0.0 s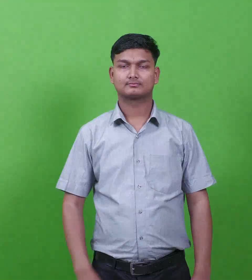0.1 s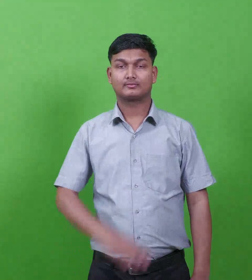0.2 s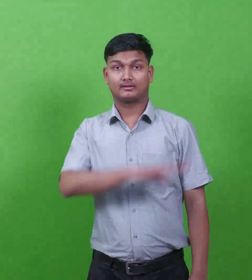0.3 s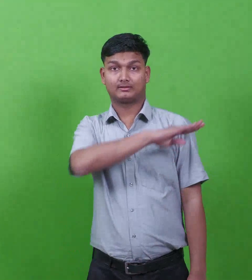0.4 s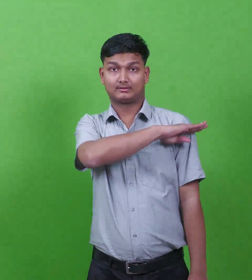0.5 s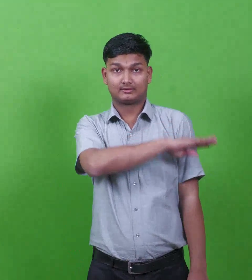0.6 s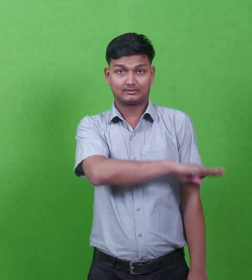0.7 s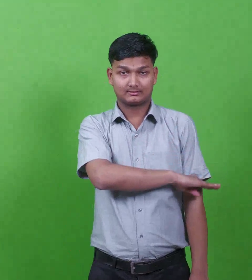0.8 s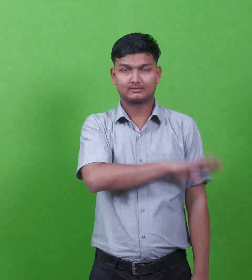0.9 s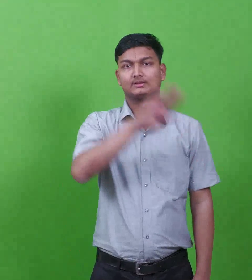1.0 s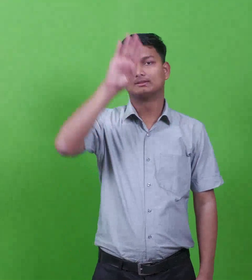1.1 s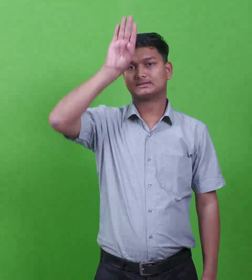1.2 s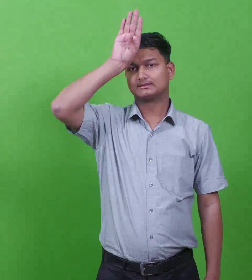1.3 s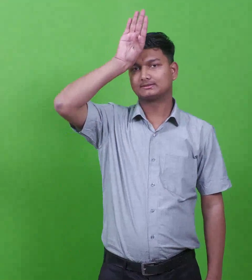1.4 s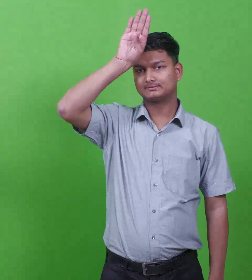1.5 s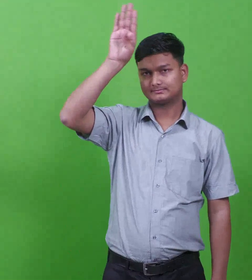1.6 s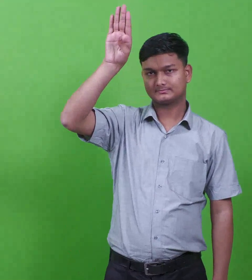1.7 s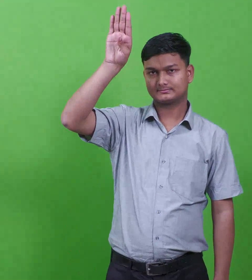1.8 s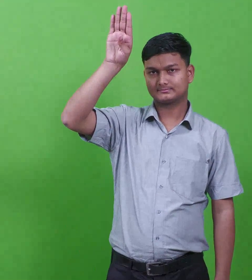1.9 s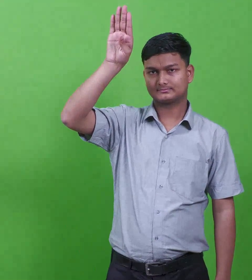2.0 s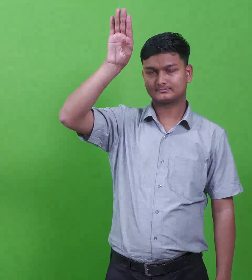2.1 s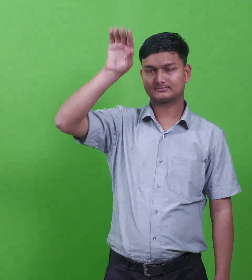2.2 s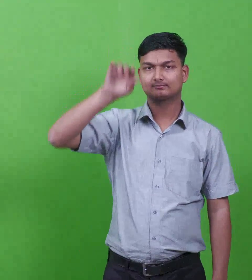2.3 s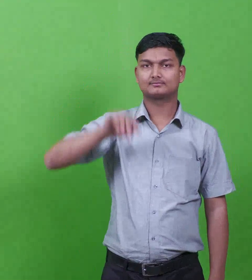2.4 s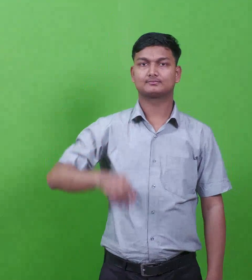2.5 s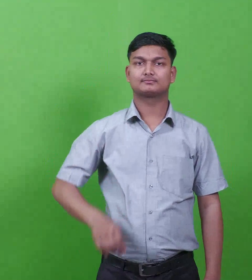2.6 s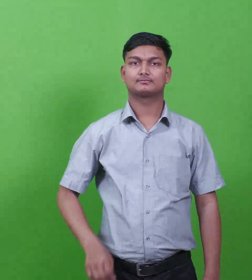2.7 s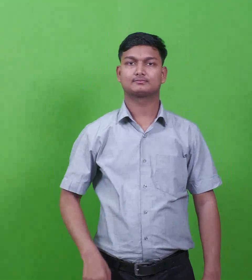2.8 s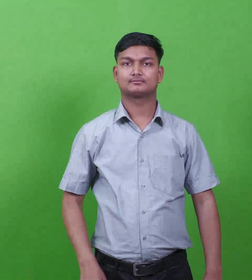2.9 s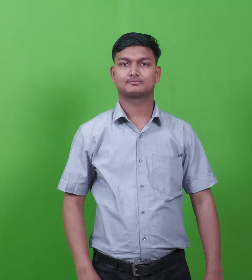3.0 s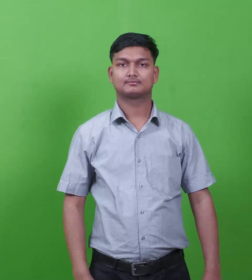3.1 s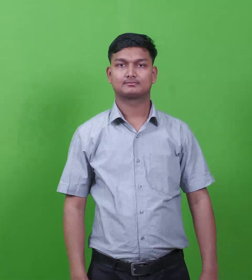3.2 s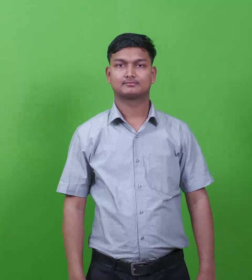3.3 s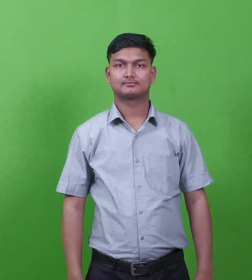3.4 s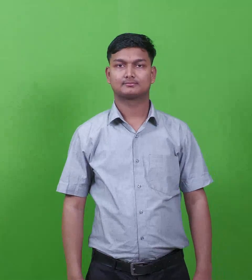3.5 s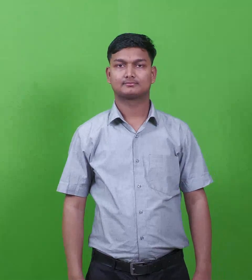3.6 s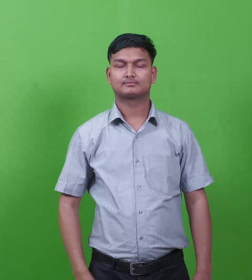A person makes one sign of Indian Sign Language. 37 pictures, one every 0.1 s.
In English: king jeroboam
